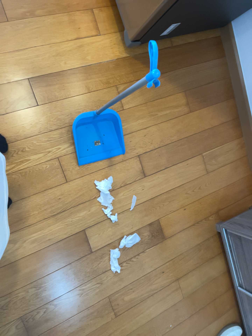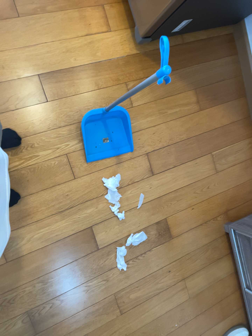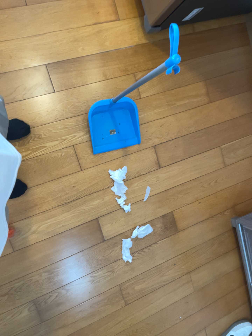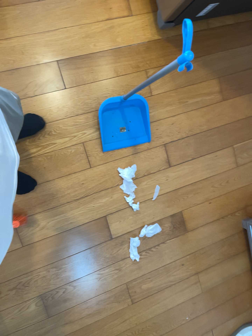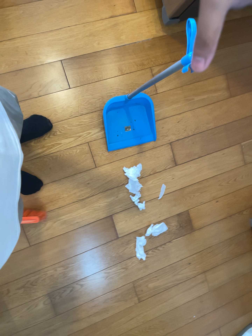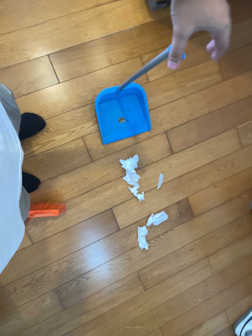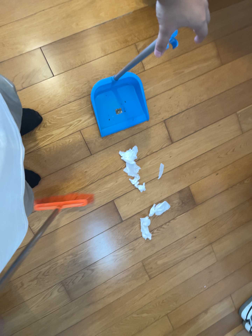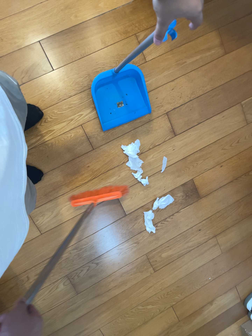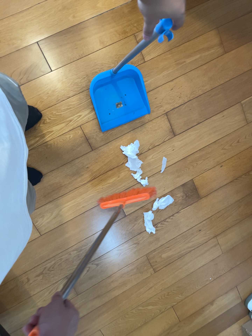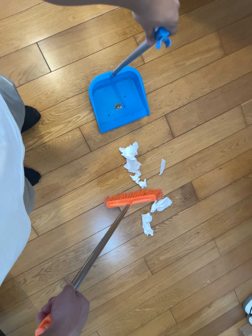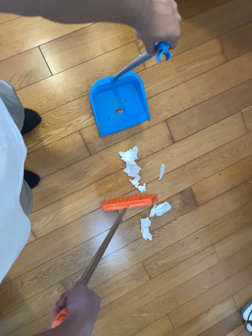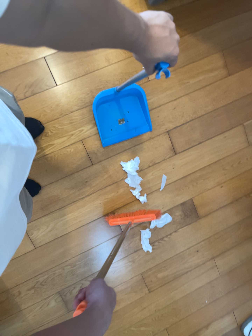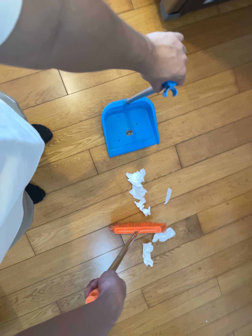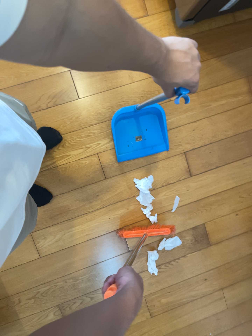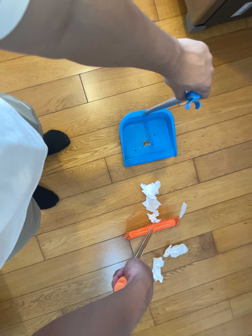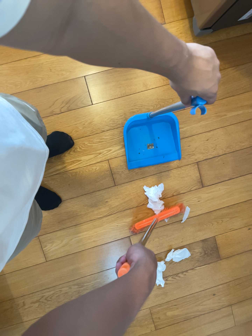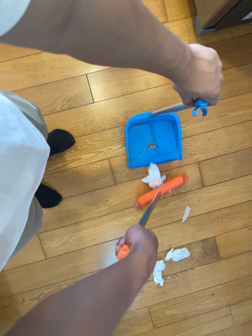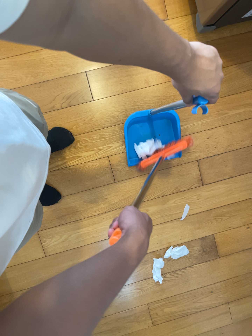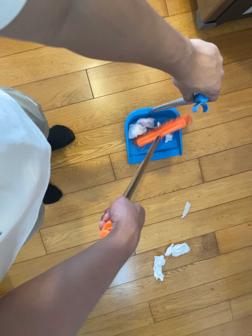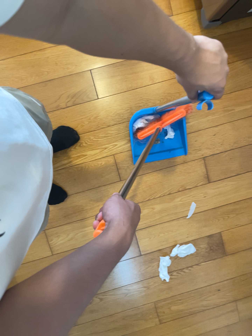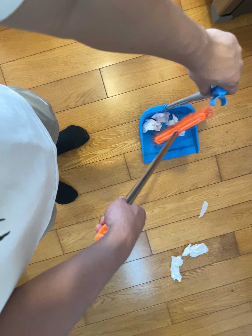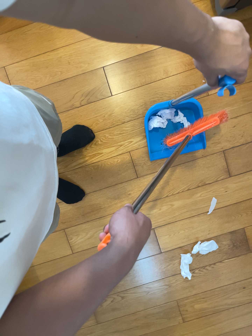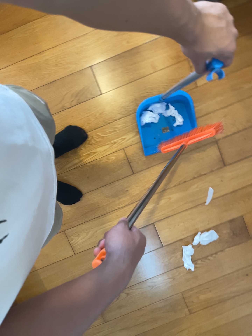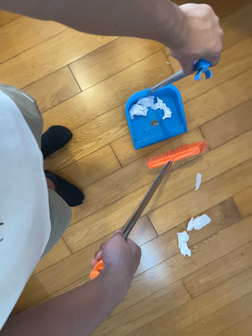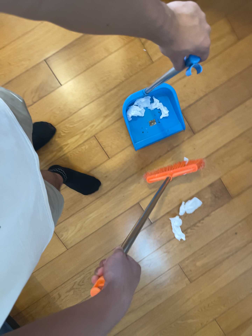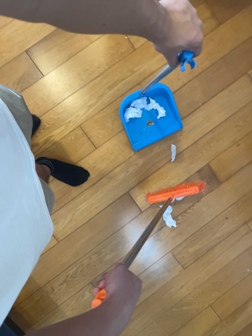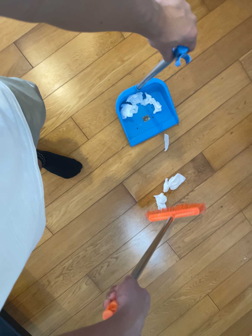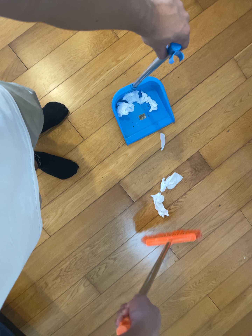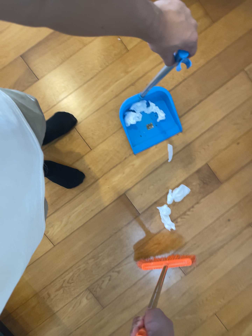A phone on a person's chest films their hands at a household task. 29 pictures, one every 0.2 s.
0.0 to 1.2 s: The camera travels forward, about 8 cm, so what stands in front looms larger. Its aim tips toward the bottom of its view by about 10 degrees.
1.2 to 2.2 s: The camera shifts only a little, or ends up much as it began.
2.2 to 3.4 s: The camera rolls about its line of sight by about 10 degrees, and the scene rotates clockwise.
3.4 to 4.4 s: The camera shifts only a little, or ends up much as it began.
4.4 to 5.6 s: The camera travels toward the bottom of its view and to its right, about 24 cm, so close, fixed things drift upward. It rolls about its line of sight by about 15 degrees, and the scene rotates counterclockwise.
The film runs forward here.
